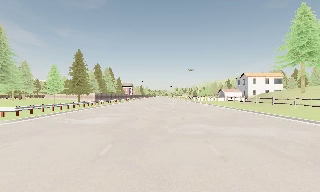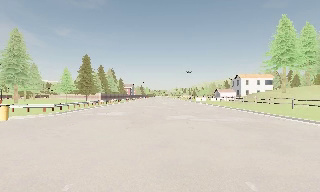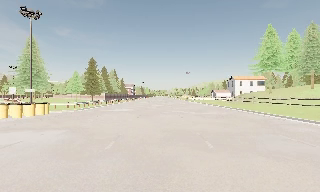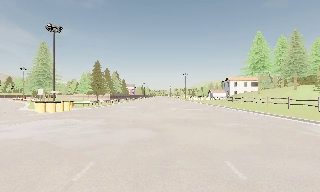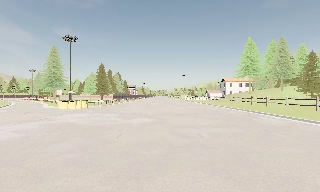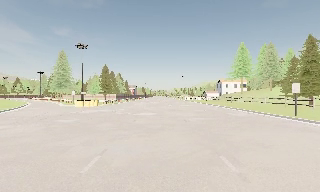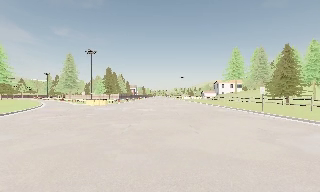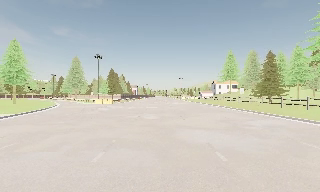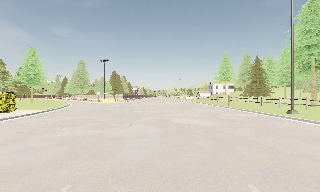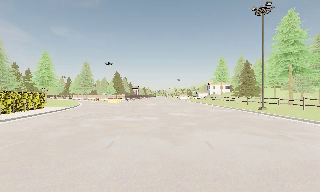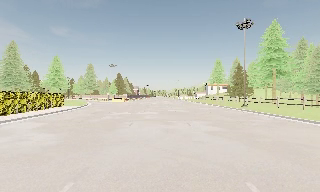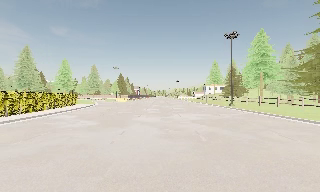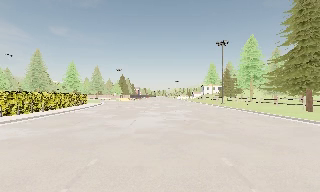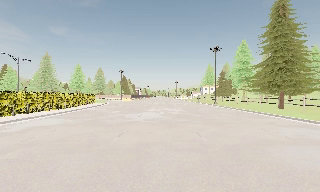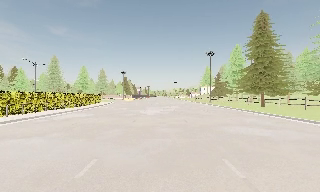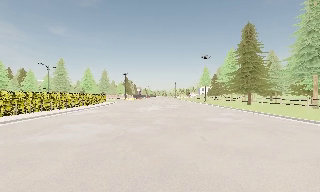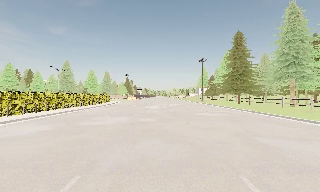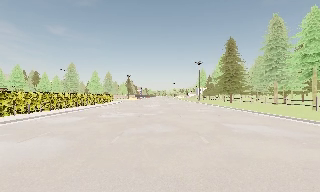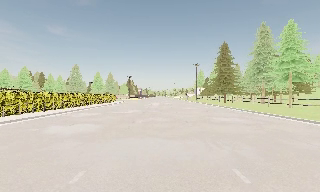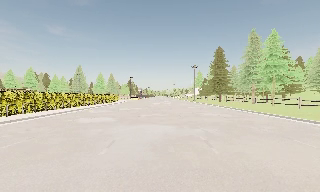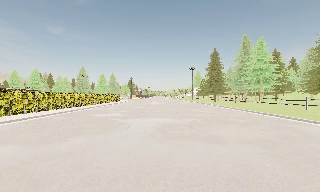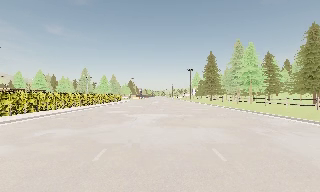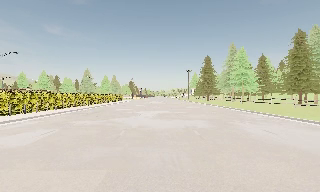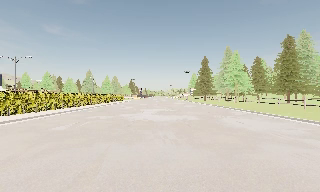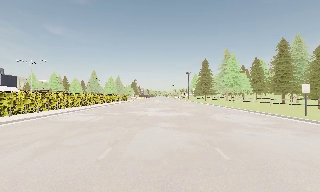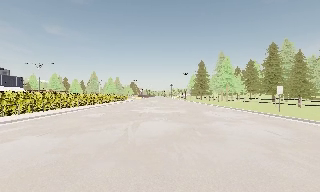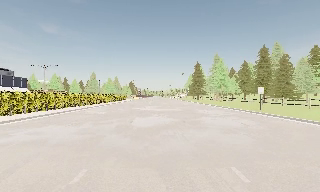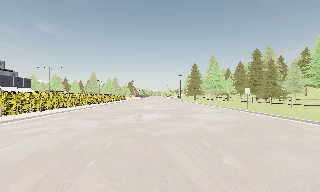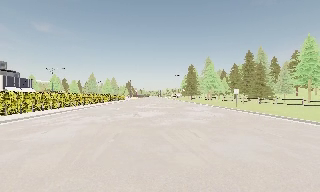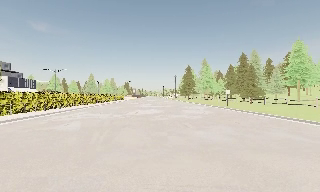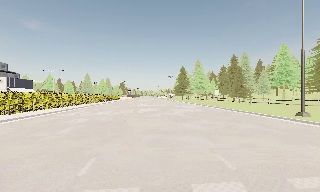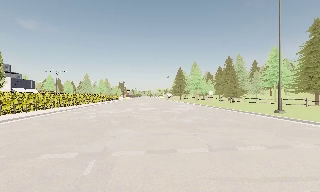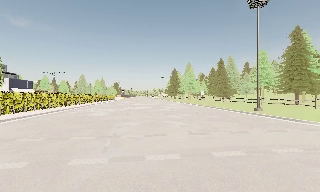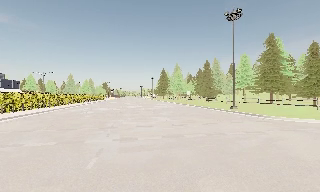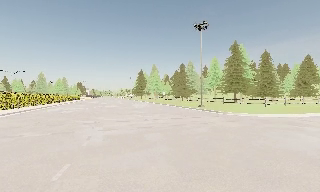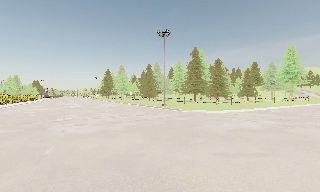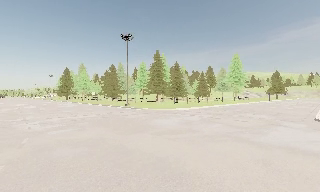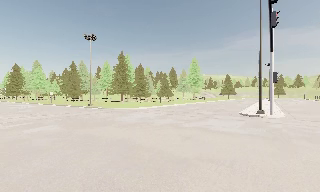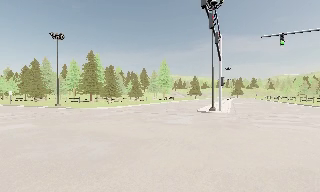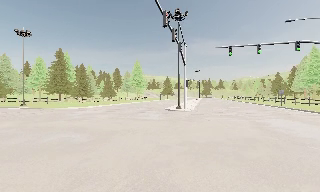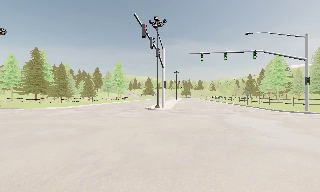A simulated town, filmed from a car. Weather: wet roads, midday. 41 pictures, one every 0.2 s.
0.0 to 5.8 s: The camera travels backward, about 100 m, so what stands in front gets smaller. It loses speed.
5.8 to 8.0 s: The camera pans to its right, which is clockwise from overhead, by about 80 degrees. It travels backward, about 20 m.
The film runs backward here.
